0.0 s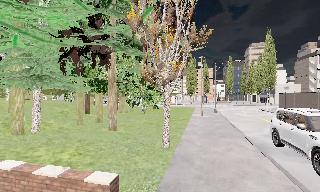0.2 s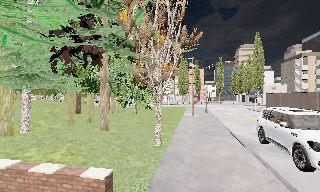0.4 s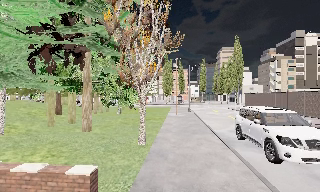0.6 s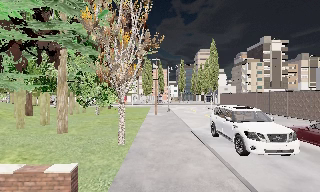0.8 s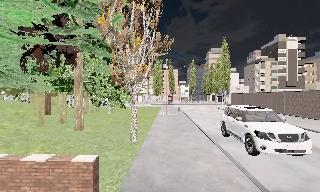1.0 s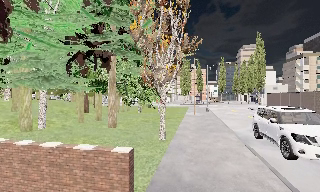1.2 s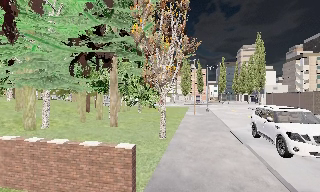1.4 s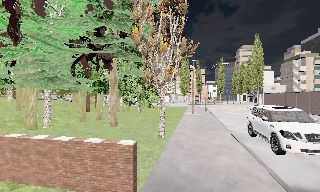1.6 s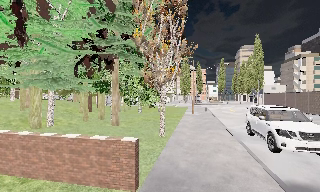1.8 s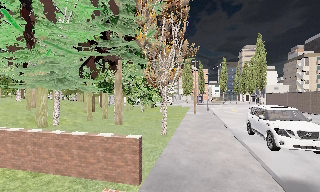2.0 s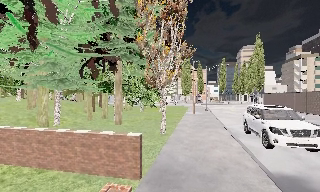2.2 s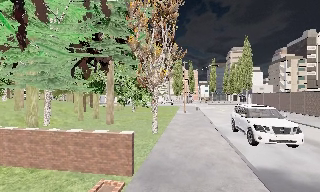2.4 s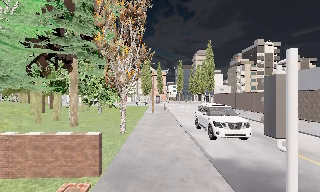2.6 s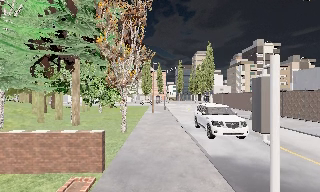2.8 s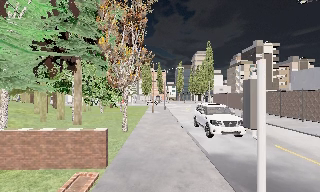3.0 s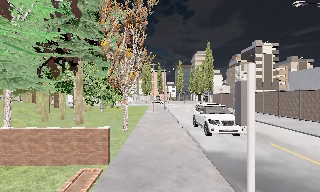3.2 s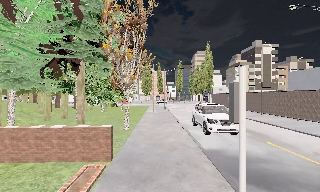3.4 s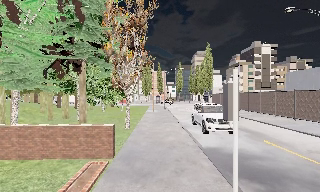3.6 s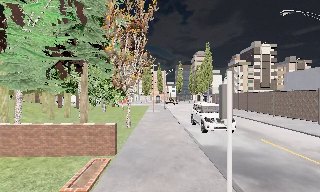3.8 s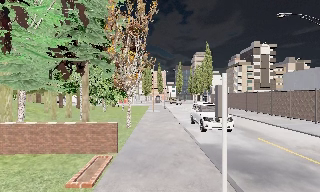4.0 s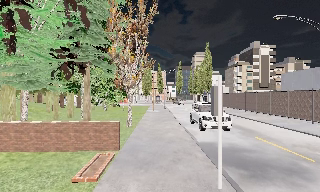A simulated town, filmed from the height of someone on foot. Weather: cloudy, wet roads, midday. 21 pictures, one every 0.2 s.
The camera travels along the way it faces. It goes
backward.
0.0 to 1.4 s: The camera travels backward, about 2 m, so what stands in front gets smaller.
1.4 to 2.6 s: The scene slides to the left, as the camera pans about 15 degrees to its right. It travels backward, about 1.5 m, so what stands in front gets smaller.
2.6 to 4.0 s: The camera travels backward, about 2 m, so what stands in front gets smaller.
The film runs backward here.
